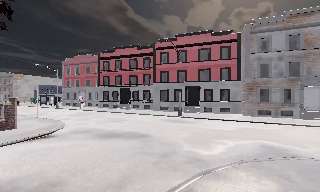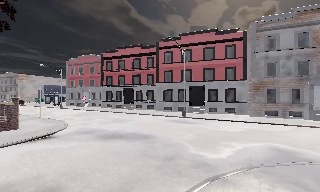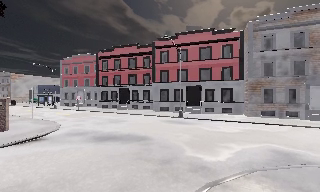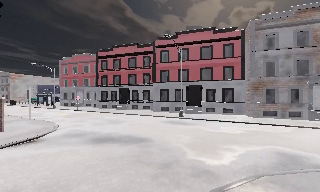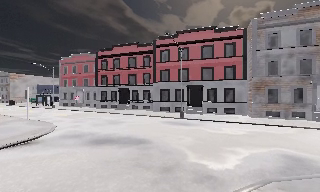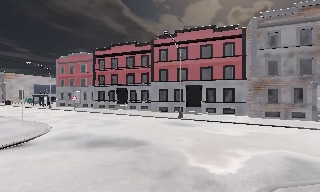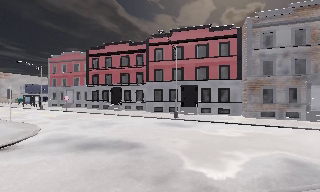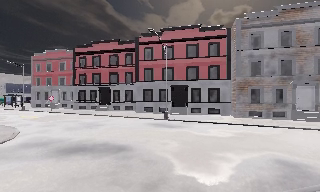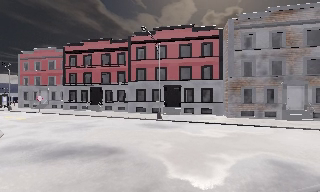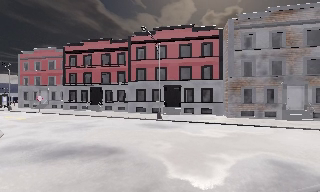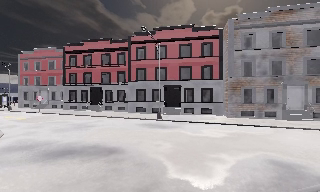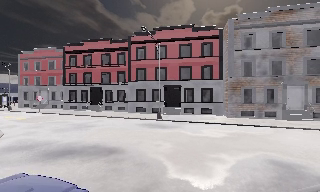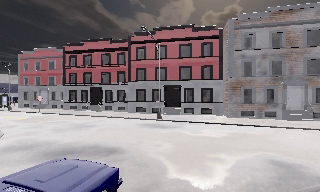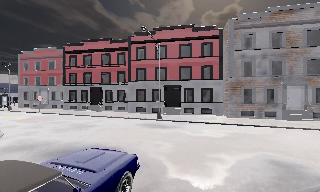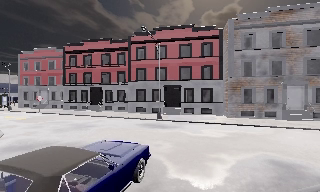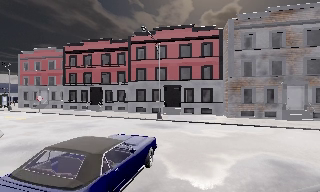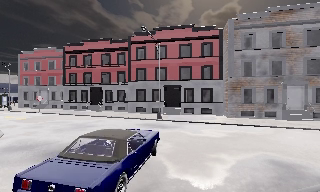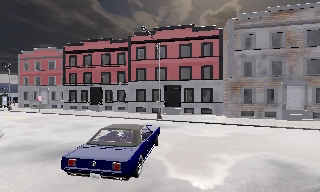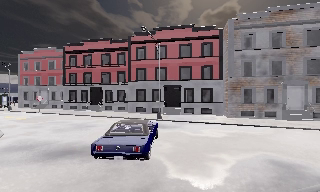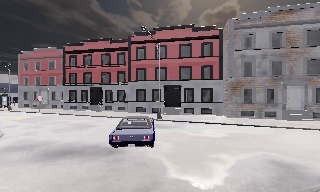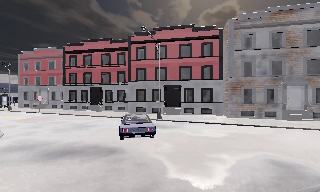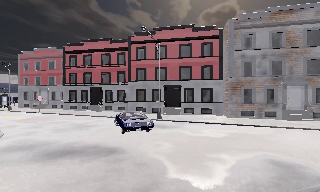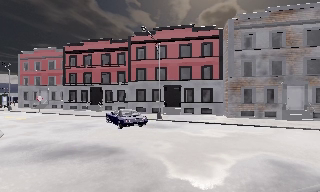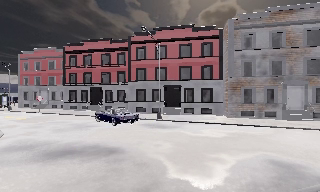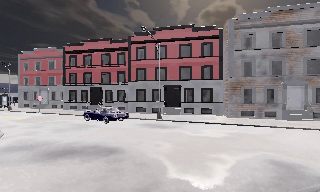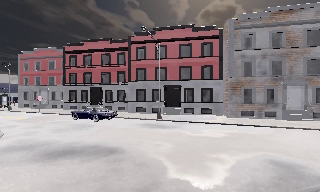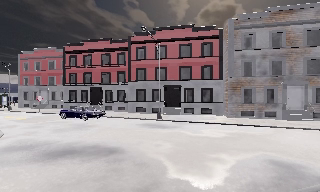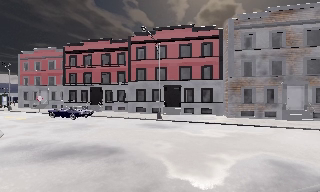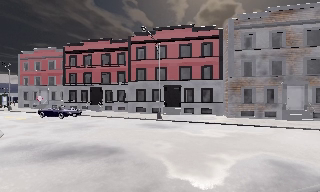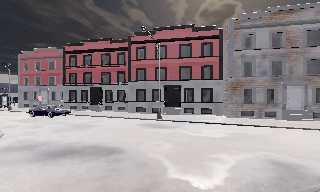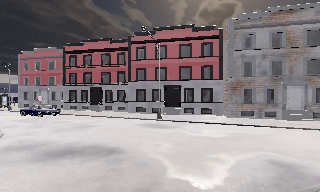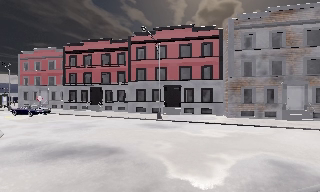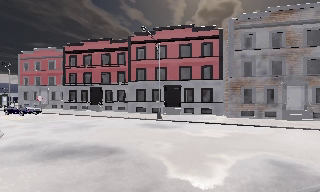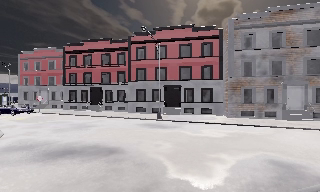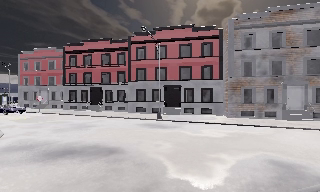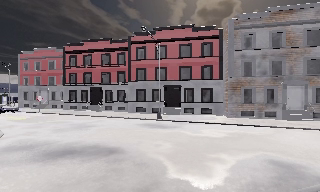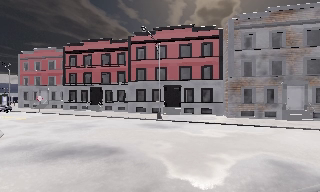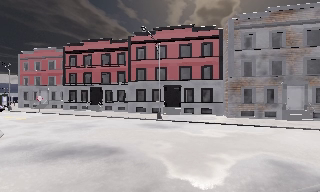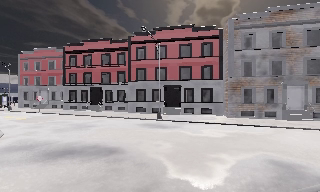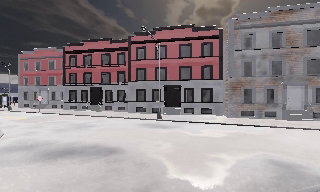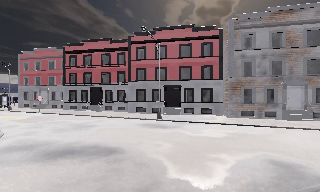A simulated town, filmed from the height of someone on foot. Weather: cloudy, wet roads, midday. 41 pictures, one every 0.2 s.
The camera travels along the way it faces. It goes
forward.
0.0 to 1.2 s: The camera travels forward, about 2 m, so what stands in front looms larger.
1.2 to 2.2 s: The camera travels forward, about 0.5 m, so what stands in front looms larger. It loses speed.
2.2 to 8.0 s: The camera keeps its place and its aim.
The film runs forward here.
